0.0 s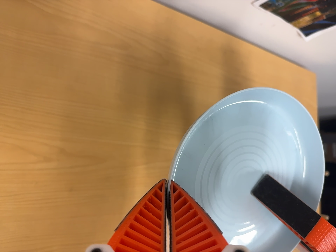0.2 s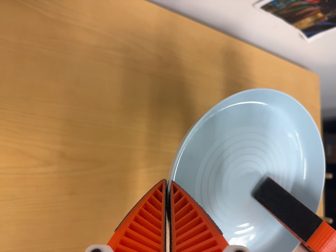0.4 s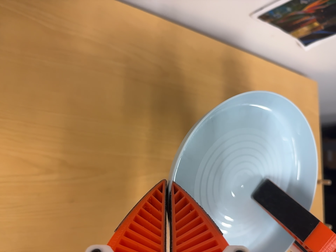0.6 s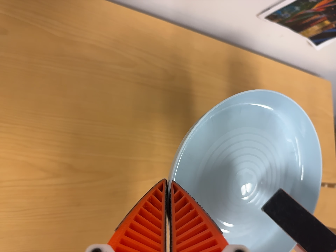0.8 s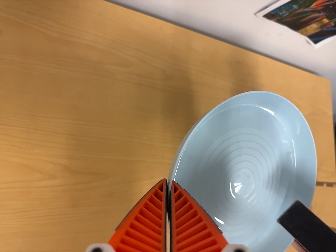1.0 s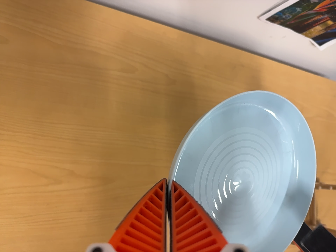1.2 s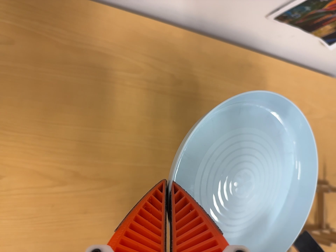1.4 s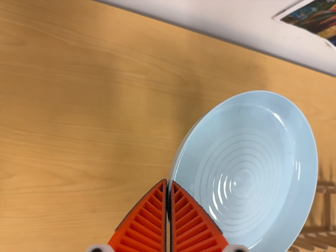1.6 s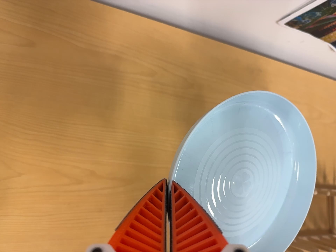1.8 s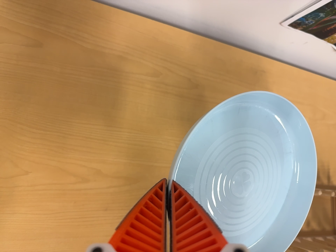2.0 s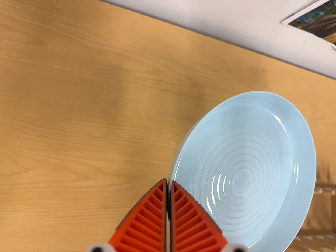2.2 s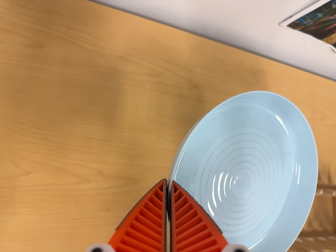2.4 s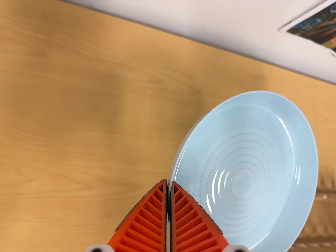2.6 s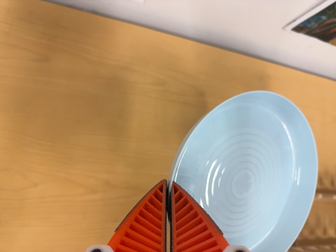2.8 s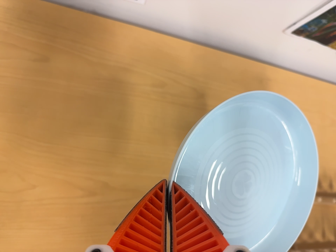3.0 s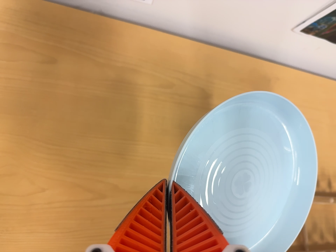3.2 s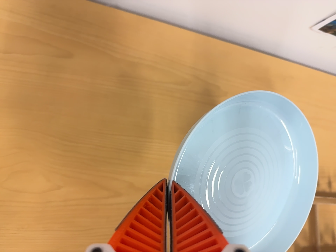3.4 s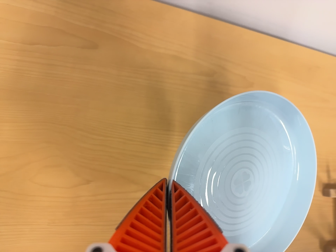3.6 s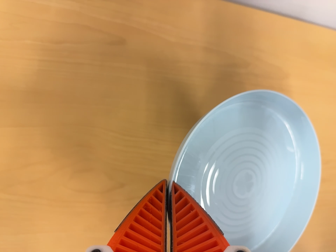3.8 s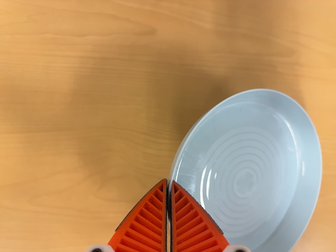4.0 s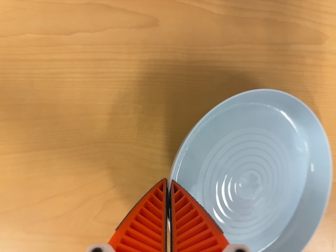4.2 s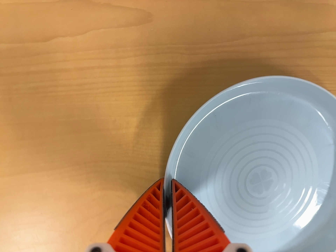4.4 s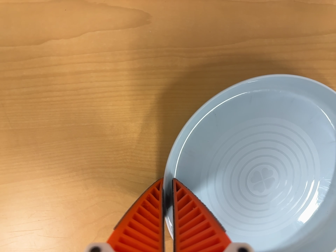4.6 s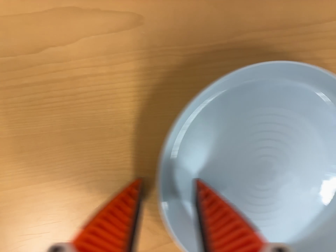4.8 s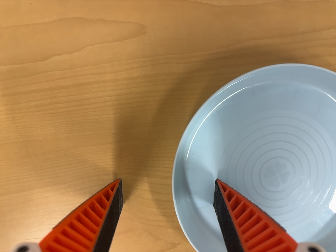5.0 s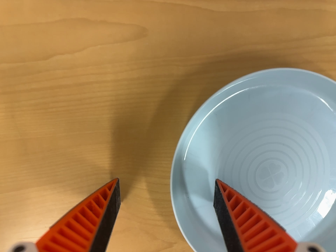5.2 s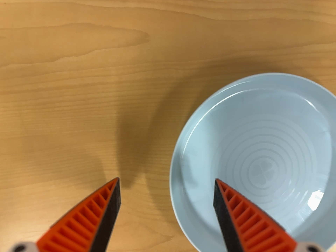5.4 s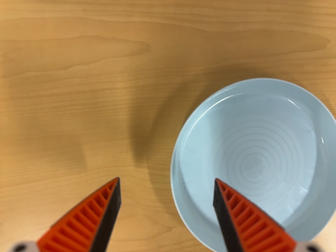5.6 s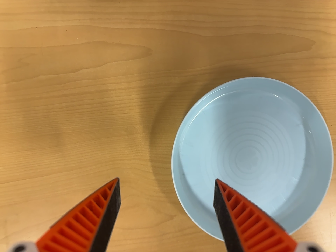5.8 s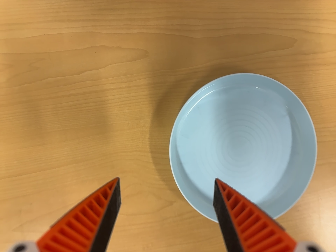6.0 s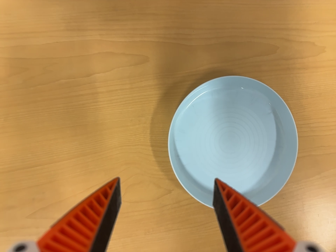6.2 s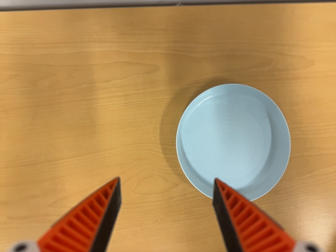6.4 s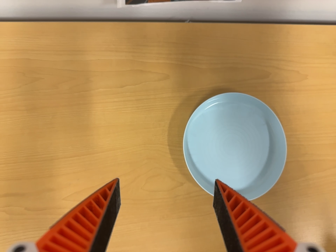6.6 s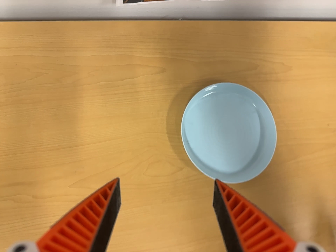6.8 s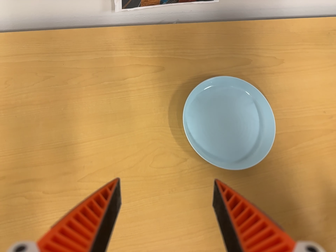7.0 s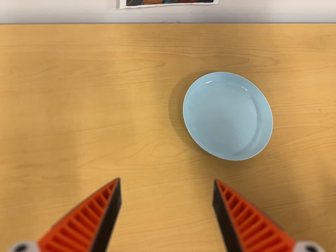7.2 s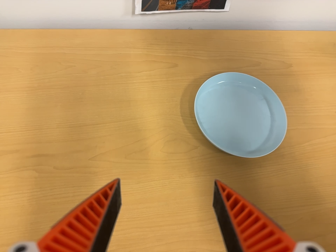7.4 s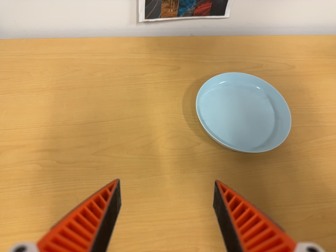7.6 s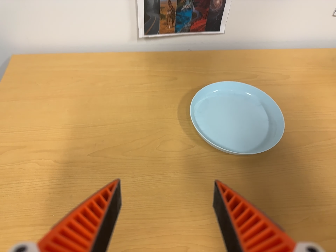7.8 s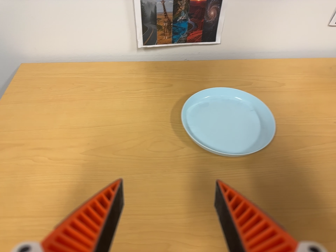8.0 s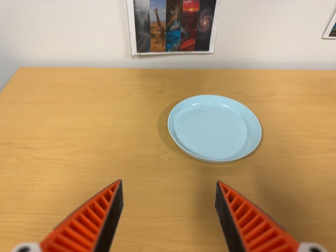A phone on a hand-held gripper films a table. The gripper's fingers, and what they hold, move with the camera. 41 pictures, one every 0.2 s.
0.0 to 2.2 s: The camera shifts only a little, or ends up much as it began.
2.2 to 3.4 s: The camera travels to its left, about 7 cm, so close, fixed things drift to the right.
3.4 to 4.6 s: The camera pans to its left by about 20 degrees. It travels forward and toward the top of its view, about 18 cm, so what stands in front looms larger. Its aim tips toward the bottom of its view by about 20 degrees. It rolls about its line of sight by about 10 degrees, and the scene rotates counterclockwise.
4.6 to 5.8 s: The camera travels backward, about 10 cm, so what stands in front gets smaller.
5.8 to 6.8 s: The camera travels backward and toward the bottom of its view, about 22 cm, so what stands in front gets smaller. Its aim tips toward the top of its view by about 15 degrees.
6.8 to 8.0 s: The camera pans to its left by about 15 degrees. It travels toward the bottom of its view and to its right, about 28 cm. Its aim tips toward the top of its view by about 30 degrees.
The film runs backward here.
